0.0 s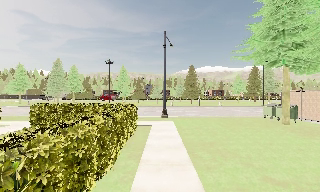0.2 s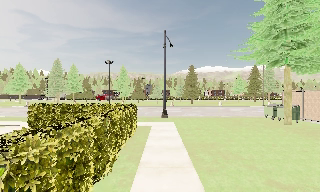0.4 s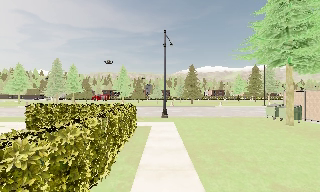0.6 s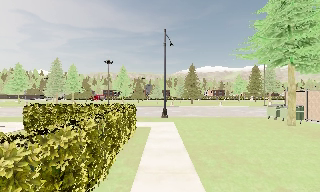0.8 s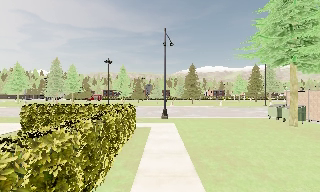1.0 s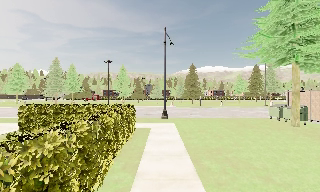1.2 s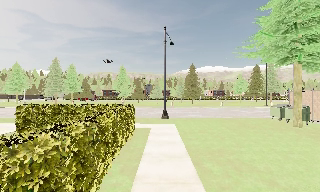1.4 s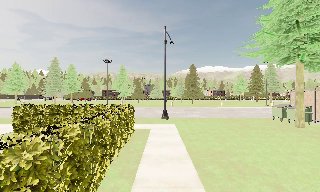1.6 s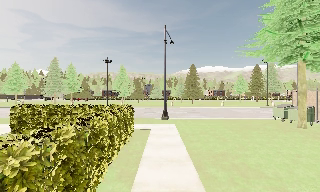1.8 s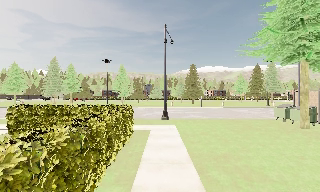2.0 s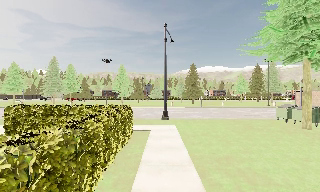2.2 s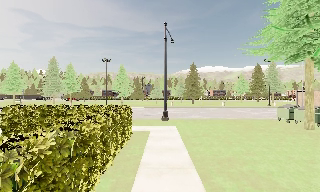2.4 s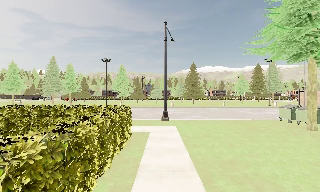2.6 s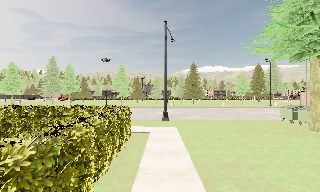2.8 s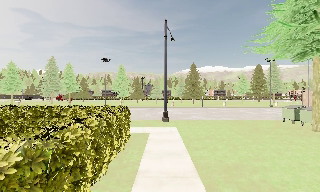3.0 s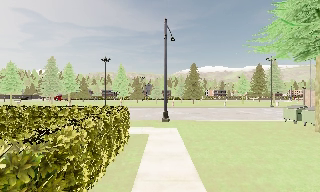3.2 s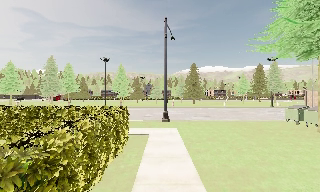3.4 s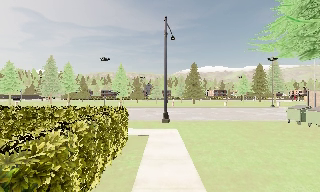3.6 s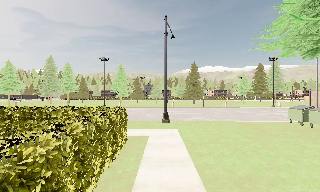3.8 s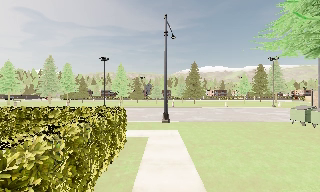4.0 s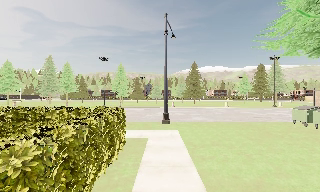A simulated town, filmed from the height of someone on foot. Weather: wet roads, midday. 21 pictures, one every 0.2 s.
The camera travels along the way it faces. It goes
forward.
0.0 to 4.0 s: The camera travels forward, about 4 m, so what stands in front looms larger.
The film runs forward here.
